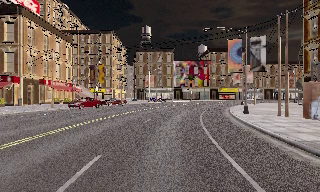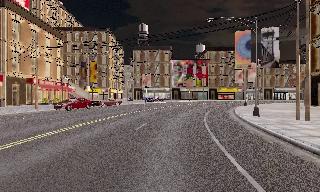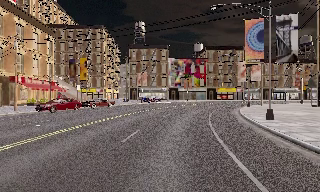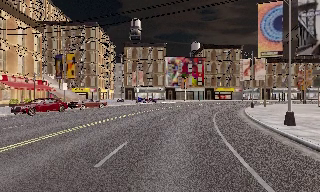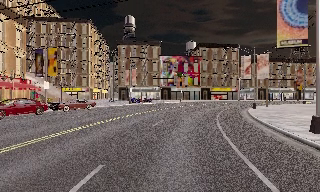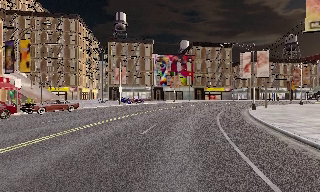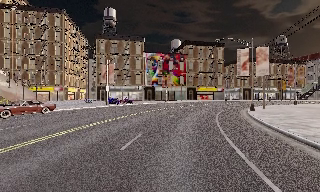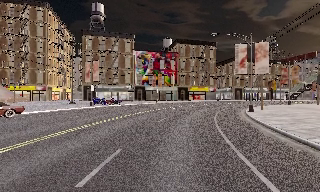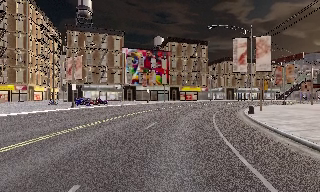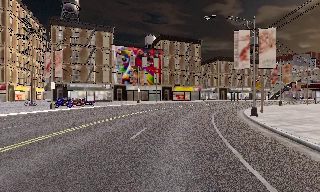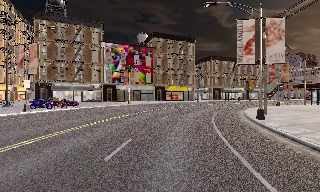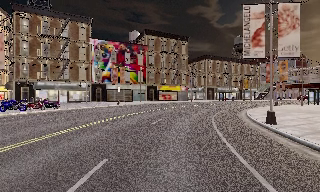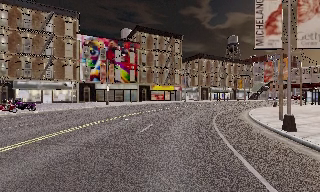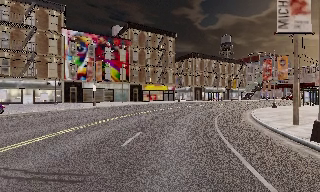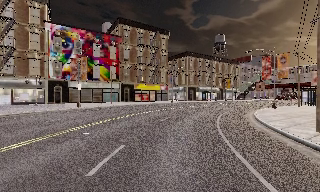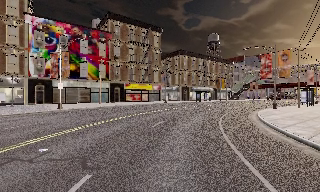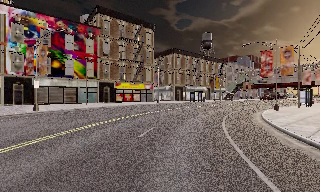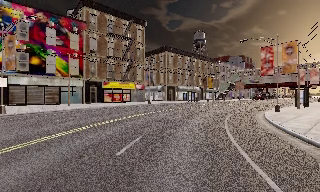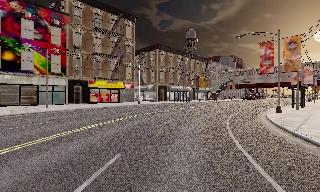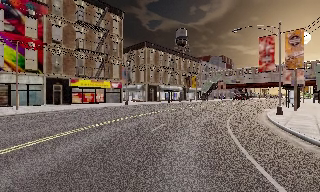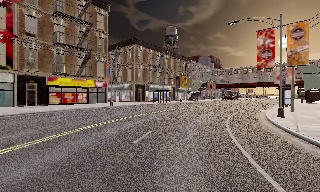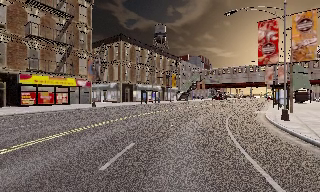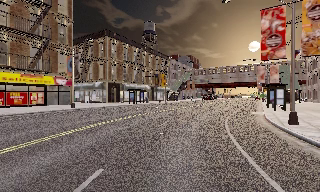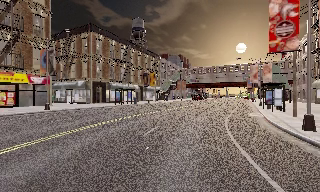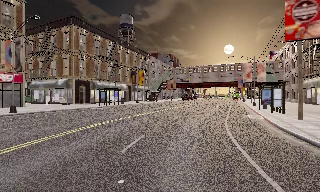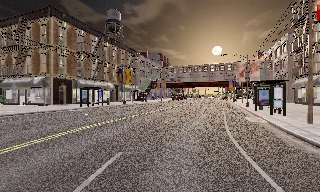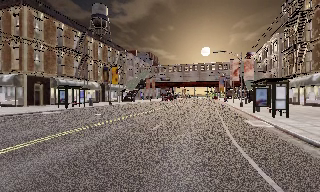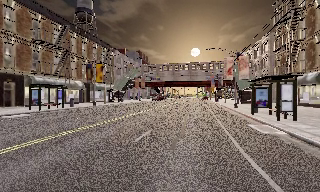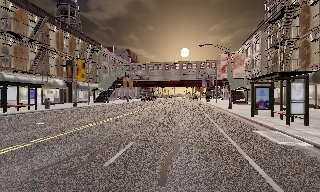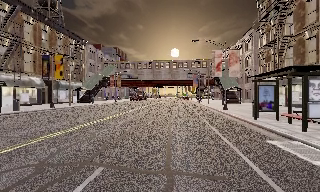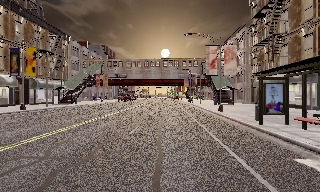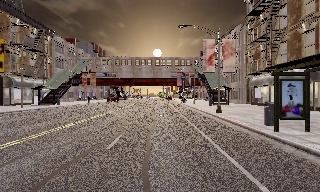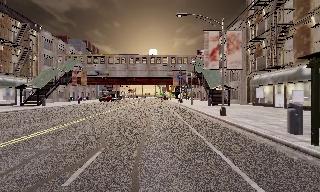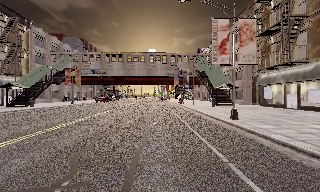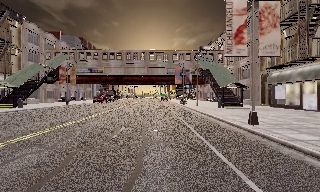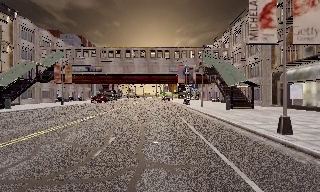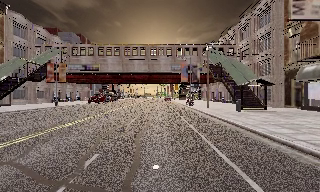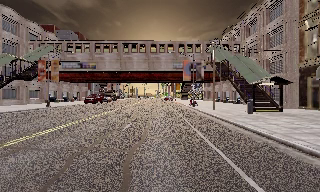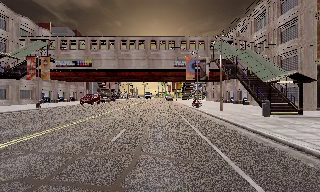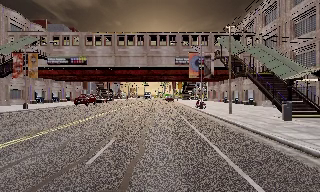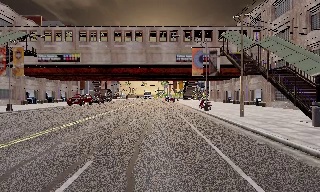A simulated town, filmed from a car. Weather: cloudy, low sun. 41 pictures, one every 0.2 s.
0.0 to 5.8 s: The scene slides to the left, as the camera pans about 85 degrees to its right. It travels forward, about 55 m.
5.8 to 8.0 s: The camera travels forward, about 20 m, so what stands in front looms larger.
The film runs forward here.
